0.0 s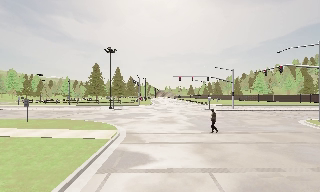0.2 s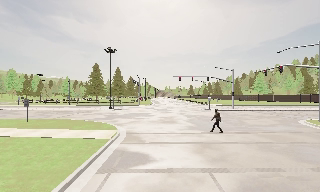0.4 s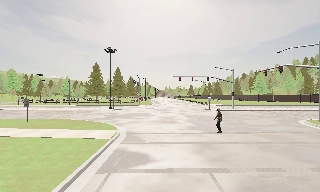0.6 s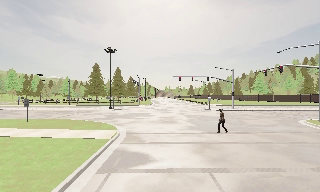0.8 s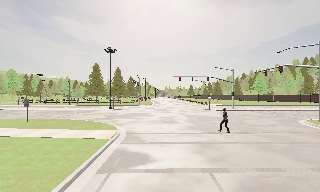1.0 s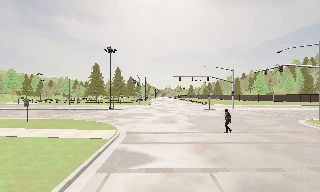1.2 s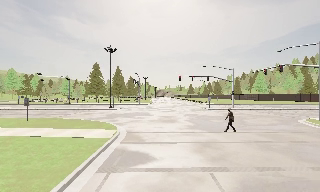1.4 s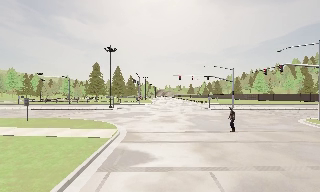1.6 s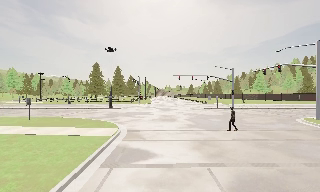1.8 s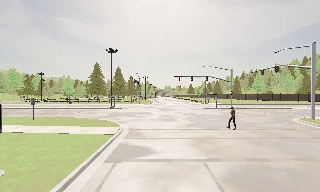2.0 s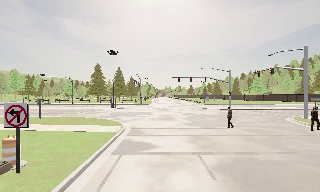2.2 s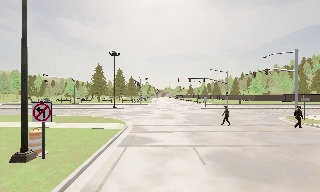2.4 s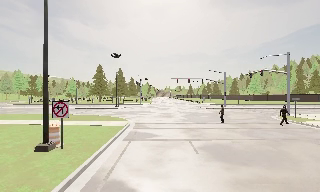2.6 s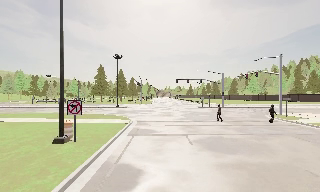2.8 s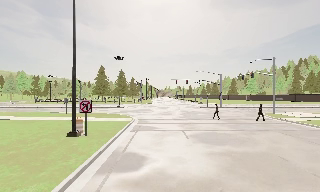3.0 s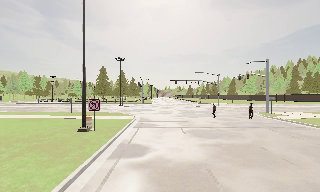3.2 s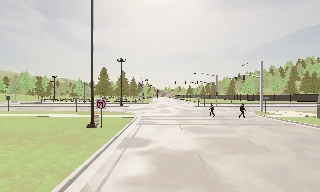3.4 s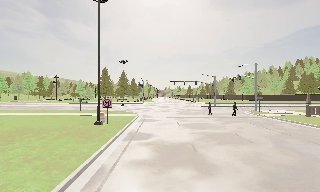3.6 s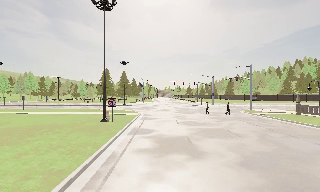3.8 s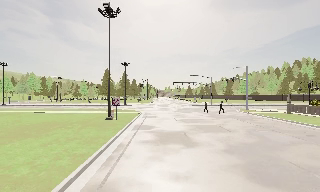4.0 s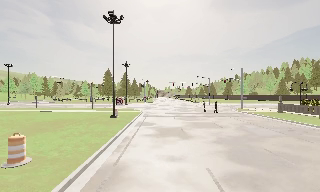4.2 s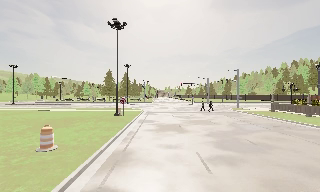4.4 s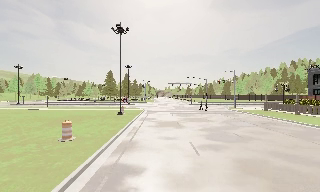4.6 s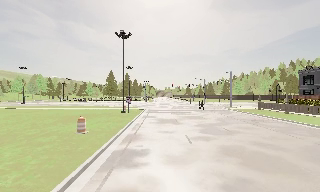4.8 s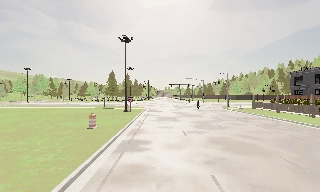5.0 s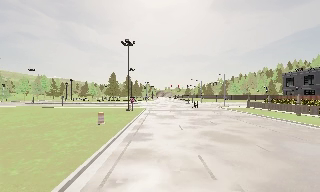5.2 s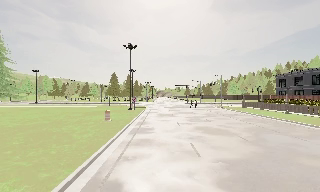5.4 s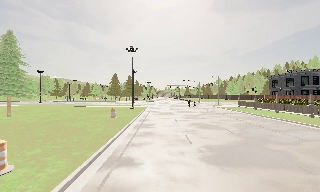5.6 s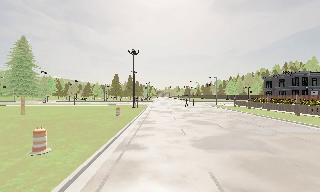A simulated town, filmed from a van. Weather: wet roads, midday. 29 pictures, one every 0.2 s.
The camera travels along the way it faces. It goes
backward.
0.0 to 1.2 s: The camera keeps its place and its aim.
1.2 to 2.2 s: The camera travels backward, about 3 m, so what stands in front gets smaller. It gains speed.
2.2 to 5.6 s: The camera travels backward, about 25 m, so what stands in front gets smaller.
The film runs backward here.
